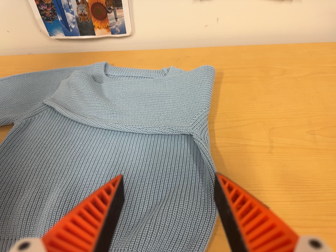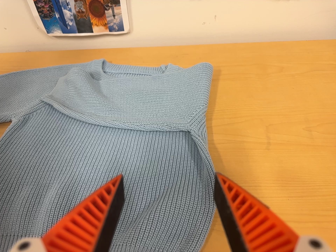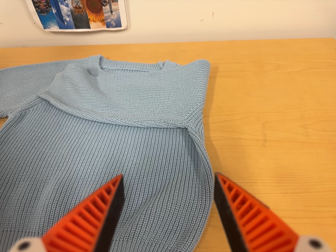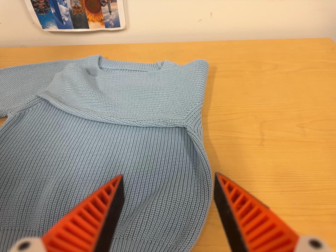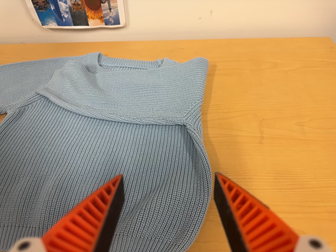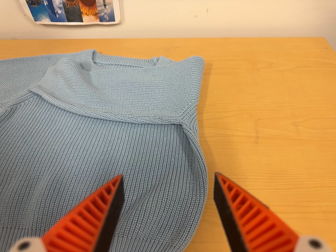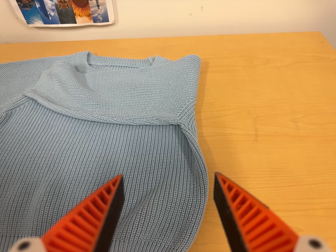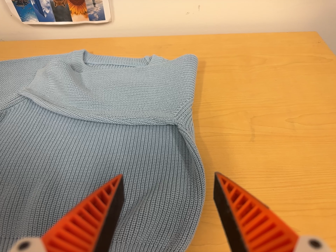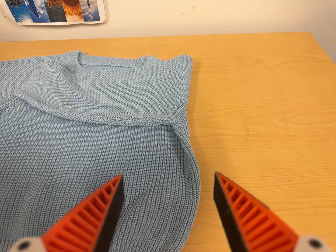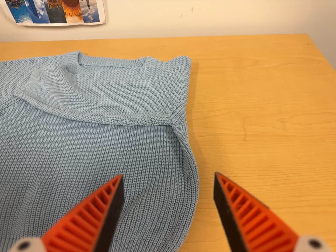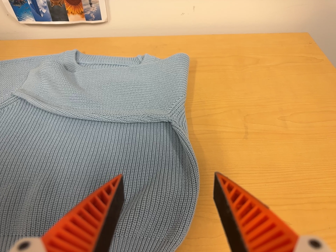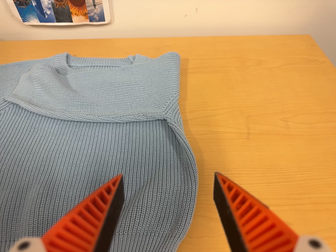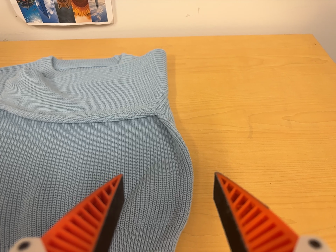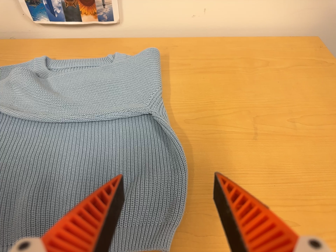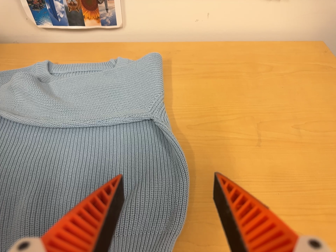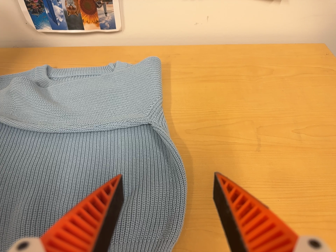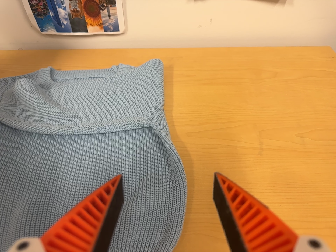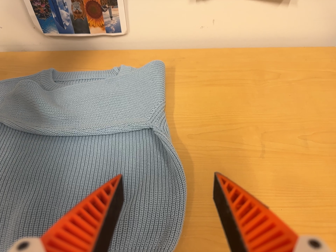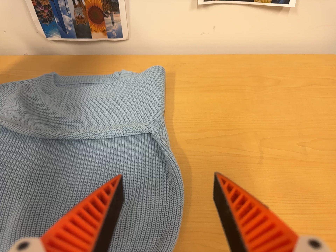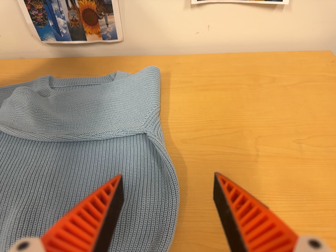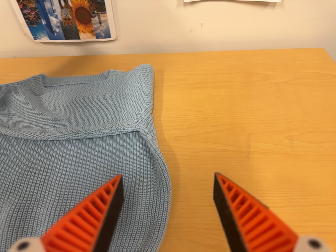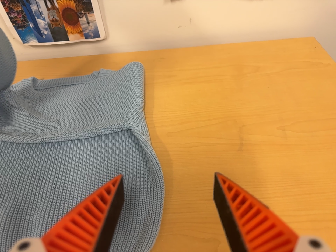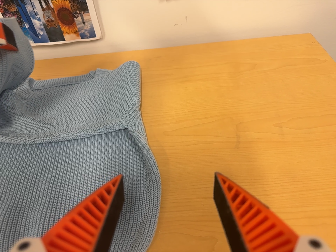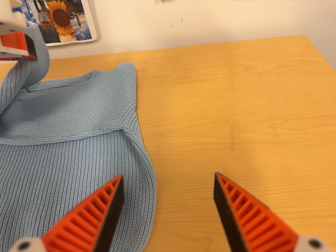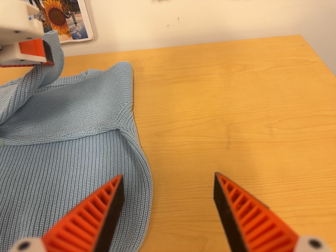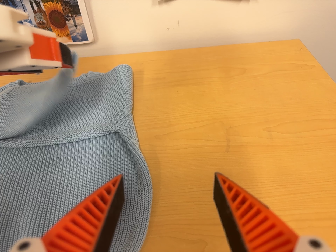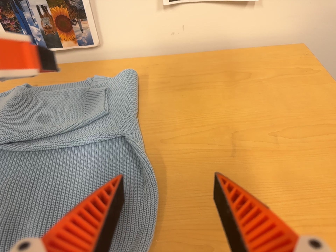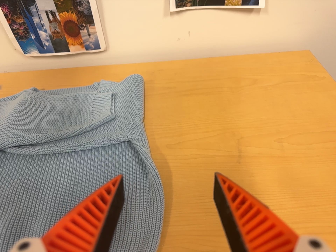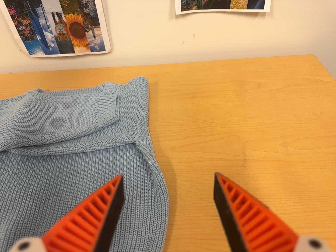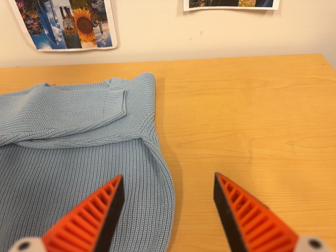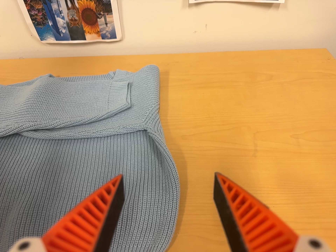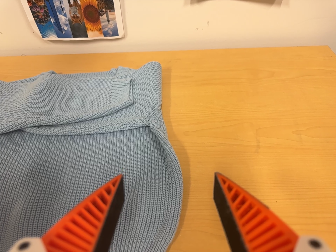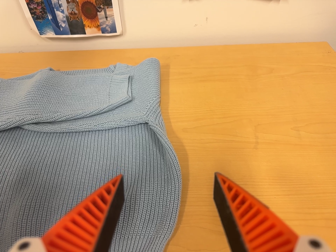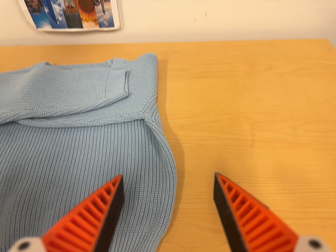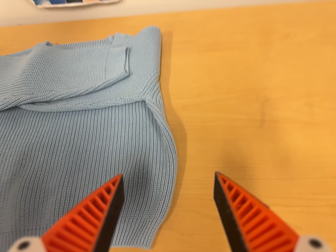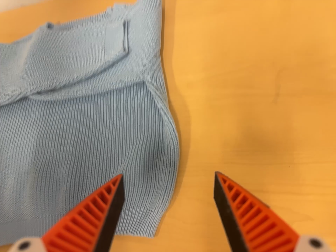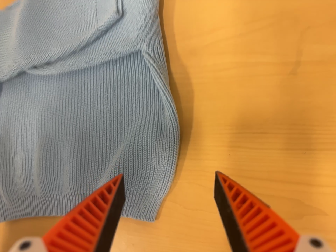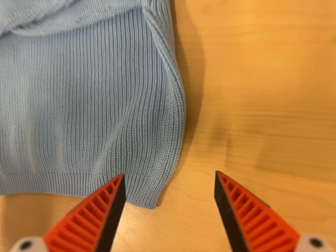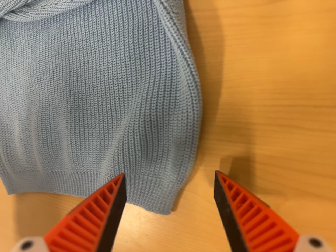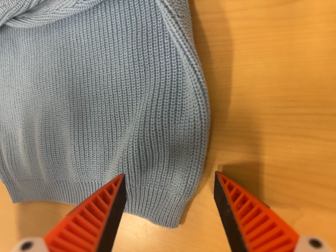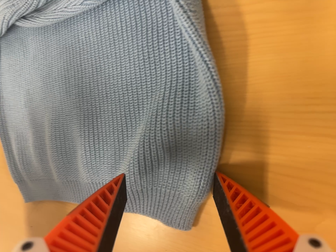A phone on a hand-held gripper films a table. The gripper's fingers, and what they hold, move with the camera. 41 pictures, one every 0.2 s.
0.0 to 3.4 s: The camera shifts only a little, or ends up much as it began.
3.4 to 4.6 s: The camera travels to its right, about 5 cm, so close, fixed things drift to the left.
4.6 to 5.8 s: The camera shifts only a little, or ends up much as it began.
5.8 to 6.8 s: The camera's aim tips toward the bottom of its view by about 10 degrees, and the scene shifts upward.
6.8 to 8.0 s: The camera pans to its left by about 25 degrees. It travels forward, toward the top of its view and to its right, about 22 cm. Its aim tips toward the bottom of its view by about 35 degrees.
The film runs forward here.
